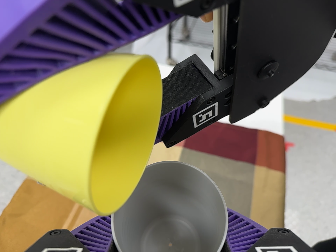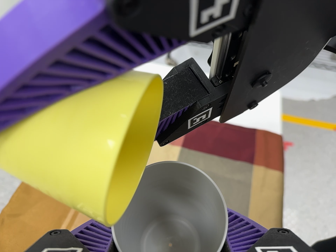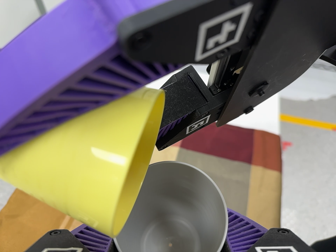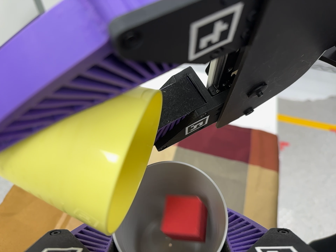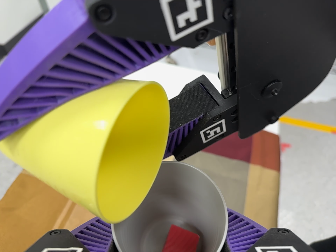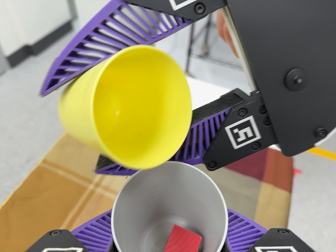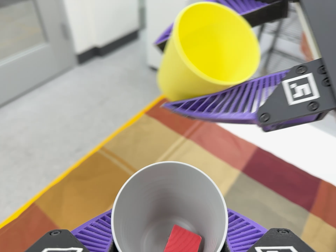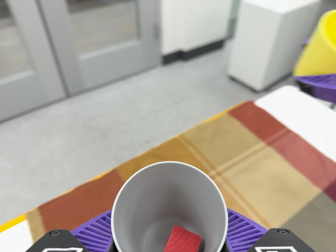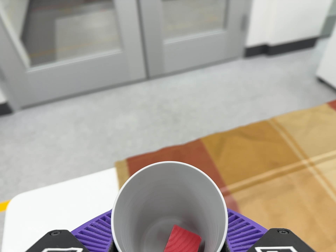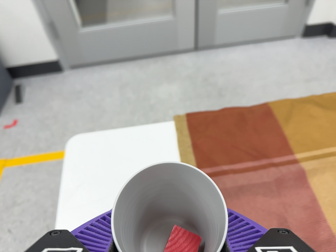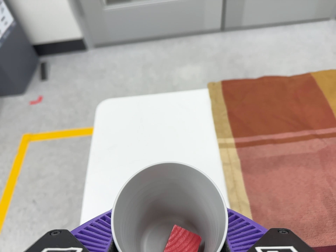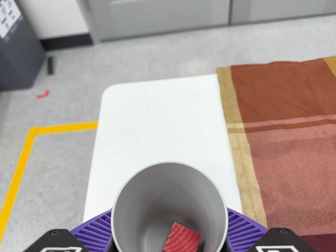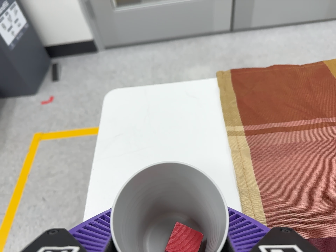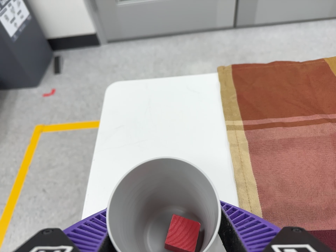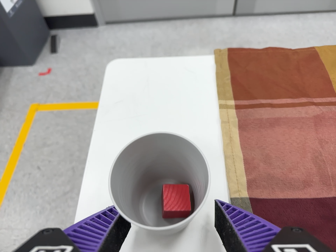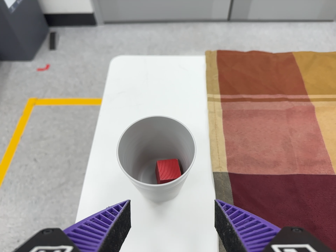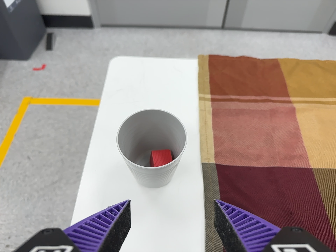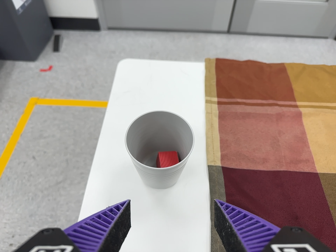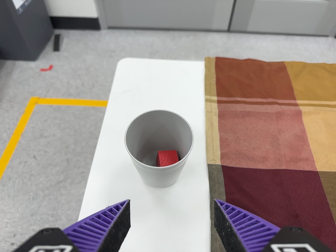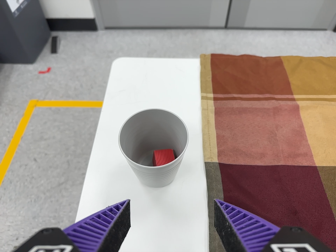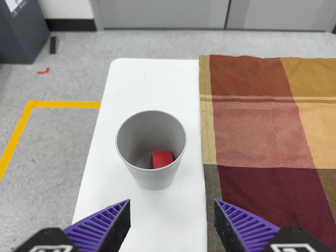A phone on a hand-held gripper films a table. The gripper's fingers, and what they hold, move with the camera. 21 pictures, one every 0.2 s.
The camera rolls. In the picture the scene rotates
clockwise.
The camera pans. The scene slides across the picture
to the right.
0.0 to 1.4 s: The scene slides to the right, as the camera pans about 25 degrees to its left. It travels to its left and toward the bottom of its view, about 9 cm, so close, fixed things drift to the right. Its aim tips toward the top of its view by about 10 degrees. It rolls about its line of sight by about 30 degrees, and the scene rotates clockwise.
1.4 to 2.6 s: The camera swings to its left by about 30 degrees, and the scene slides to the right. It travels toward the bottom of its view, to its left and forward, about 16 cm, so close, fixed things drift upward. Its aim tips toward the bottom of its view by about 10 degrees, and the scene shifts upward. It rolls about its line of sight by about 20 degrees, and the scene rotates clockwise.
2.6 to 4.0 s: The camera travels backward and toward the bottom of its view, about 12 cm, so what stands in front gets smaller.
The film runs forward here.
